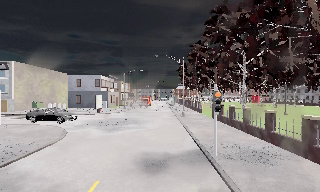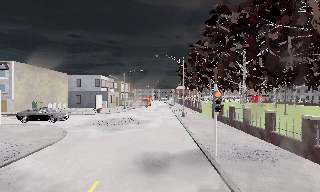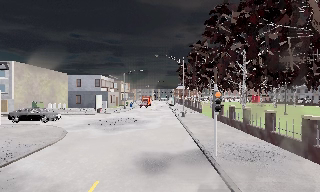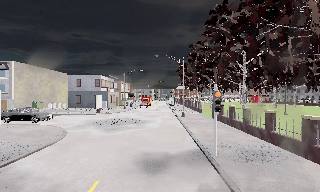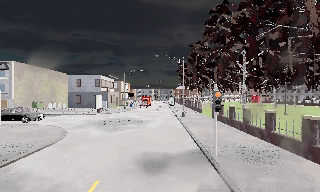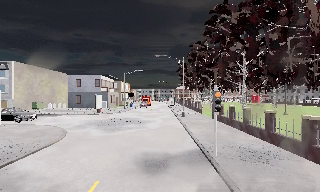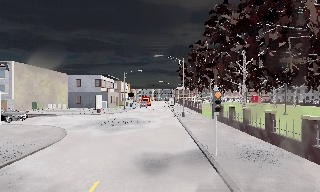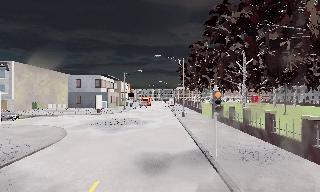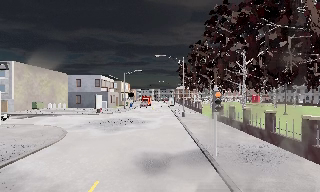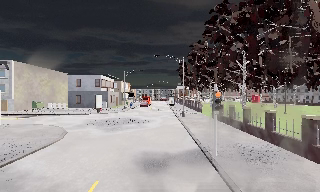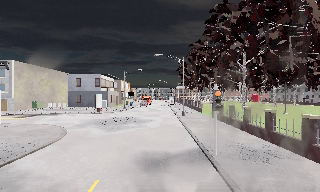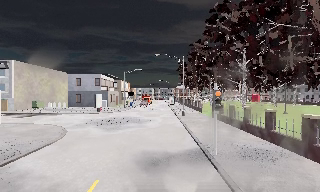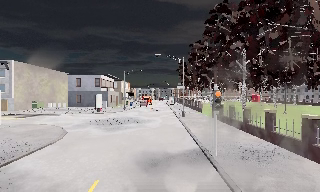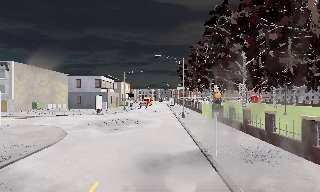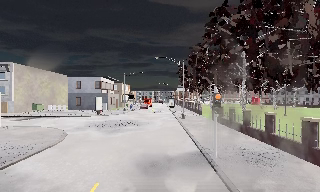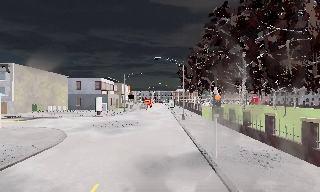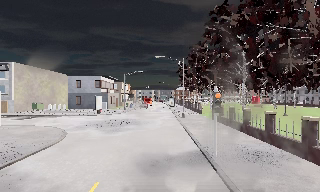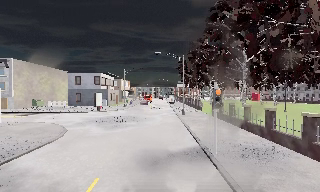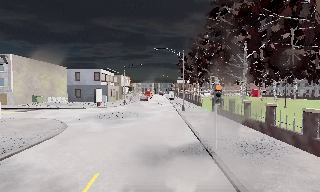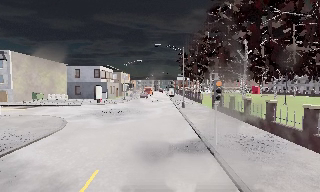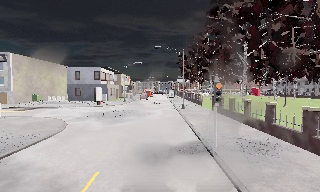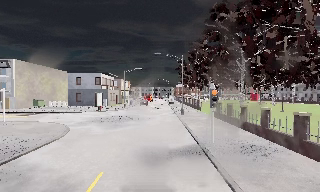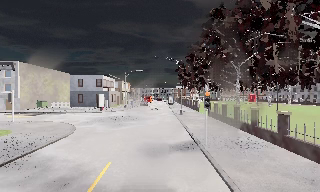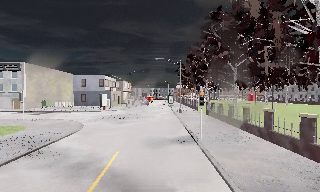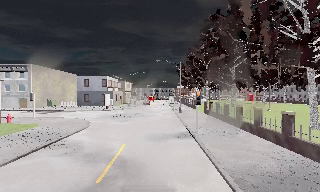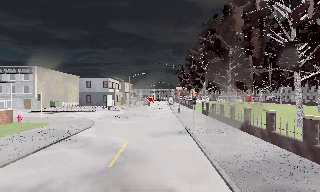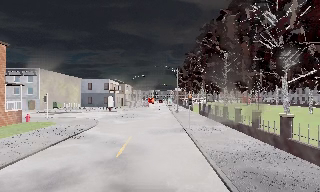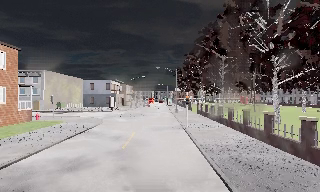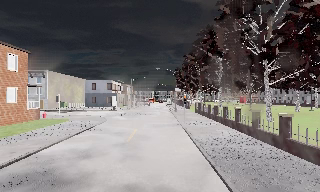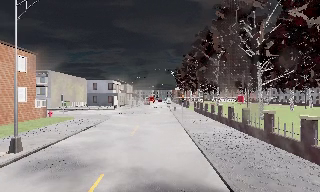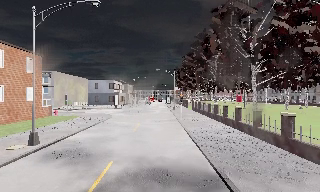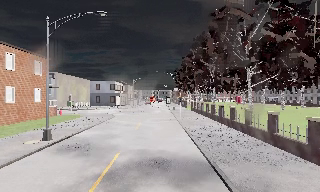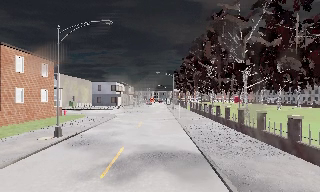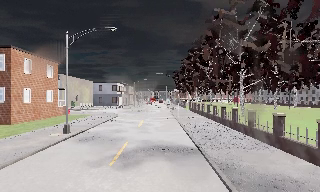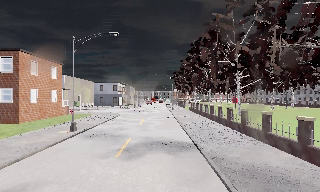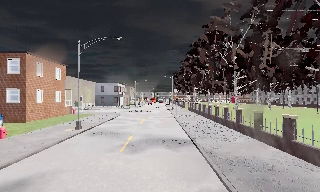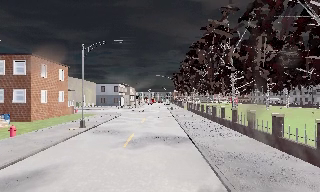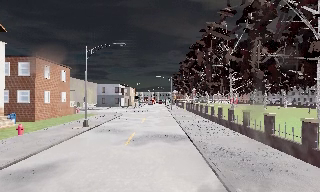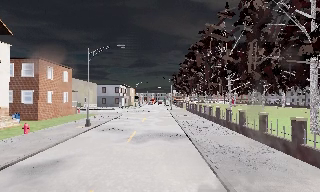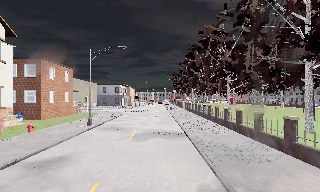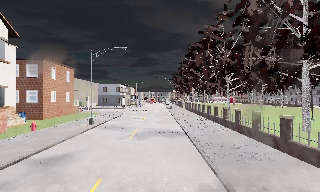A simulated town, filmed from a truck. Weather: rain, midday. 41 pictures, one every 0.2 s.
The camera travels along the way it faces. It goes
backward.
0.0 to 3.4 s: The camera keeps its place and its aim.
3.4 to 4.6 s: The camera travels backward, about 2.5 m, so what stands in front gets smaller. It gains speed.
4.6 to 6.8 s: The camera travels backward, about 12 m, so what stands in front gets smaller.
6.8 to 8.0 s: The camera travels backward, about 3.5 m, so what stands in front gets smaller. It loses speed.
The film runs backward here.
